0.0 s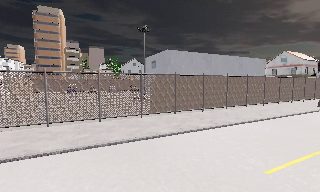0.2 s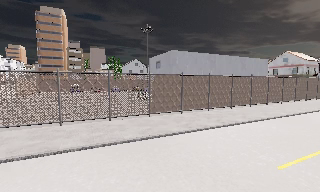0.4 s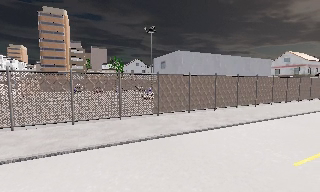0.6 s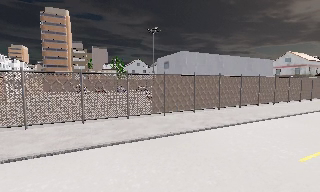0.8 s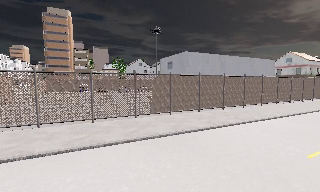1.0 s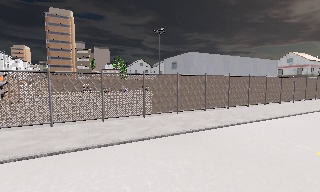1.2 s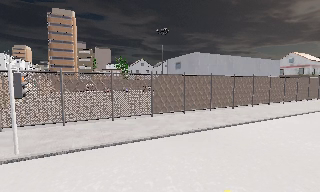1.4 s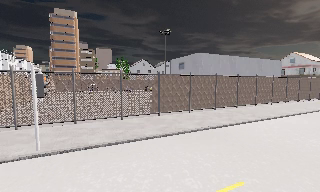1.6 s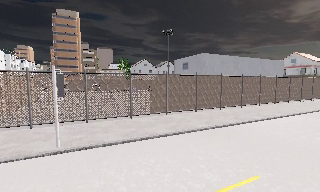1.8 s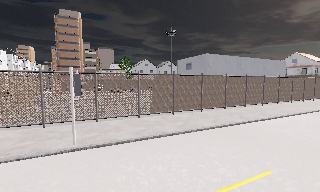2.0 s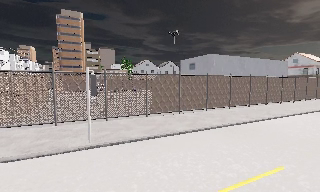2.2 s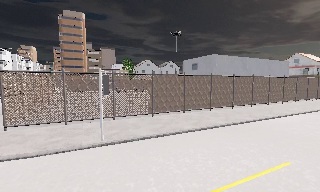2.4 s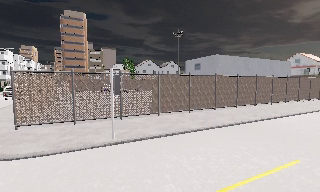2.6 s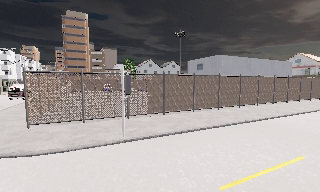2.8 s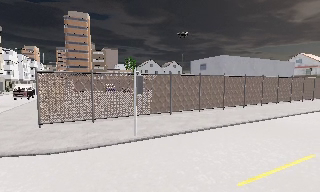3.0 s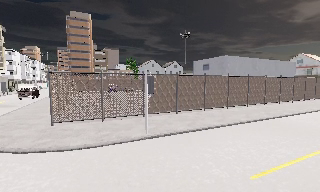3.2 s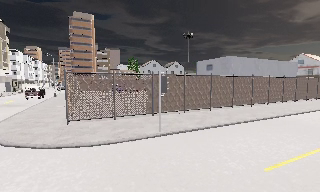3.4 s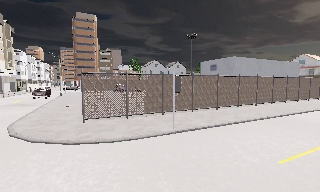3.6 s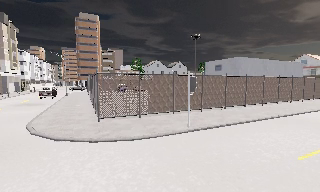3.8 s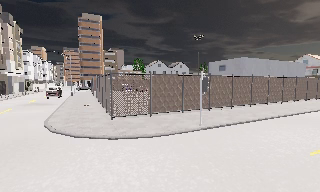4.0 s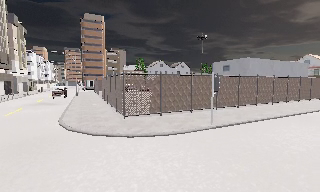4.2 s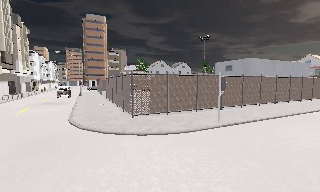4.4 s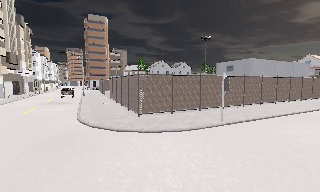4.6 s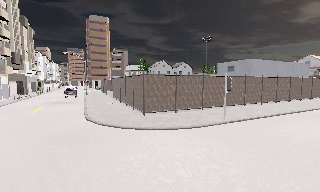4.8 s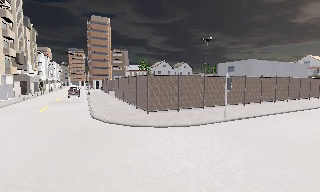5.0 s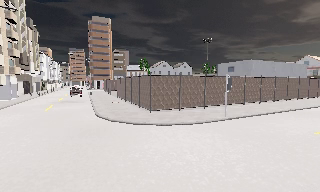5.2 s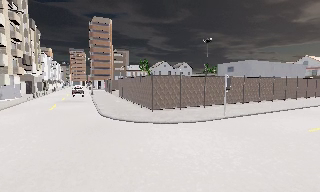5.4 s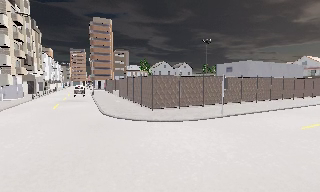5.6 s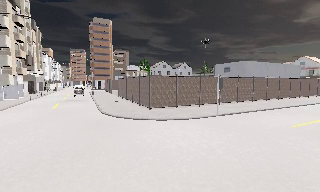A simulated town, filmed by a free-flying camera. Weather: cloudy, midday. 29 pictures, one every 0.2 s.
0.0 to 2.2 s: The camera travels to its left and backward, about 6 m, so close, fixed things drift to the right.
2.2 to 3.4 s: The camera travels to its left and backward, about 3.5 m, so close, fixed things drift to the right. It gains speed.
3.4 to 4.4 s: The camera travels to its left and backward, about 3.5 m, so close, fixed things drift to the right.
4.4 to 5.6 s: The camera travels backward, about 2.5 m, so what stands in front gets smaller.
The film runs backward here.
